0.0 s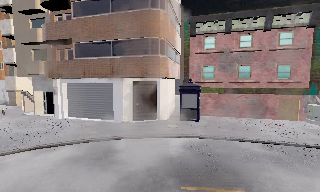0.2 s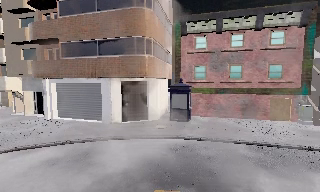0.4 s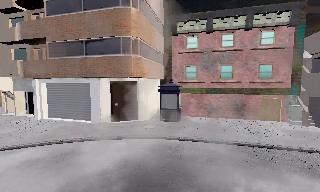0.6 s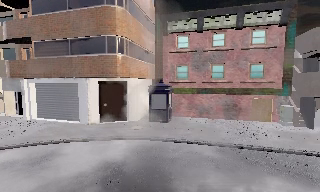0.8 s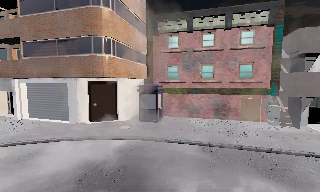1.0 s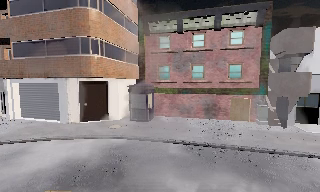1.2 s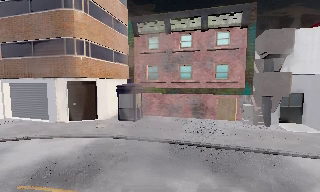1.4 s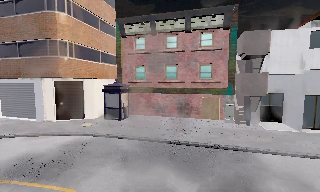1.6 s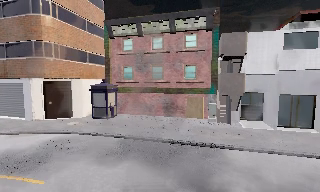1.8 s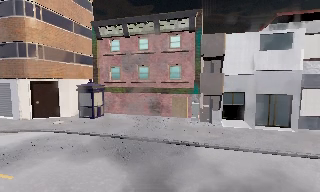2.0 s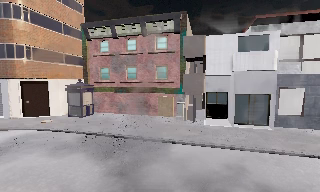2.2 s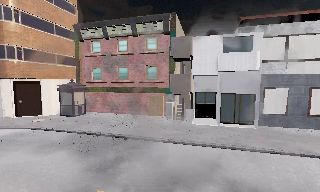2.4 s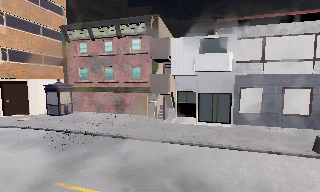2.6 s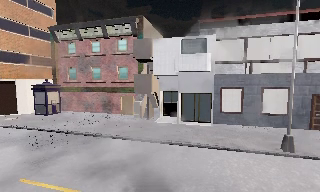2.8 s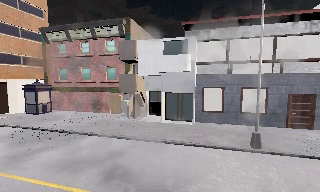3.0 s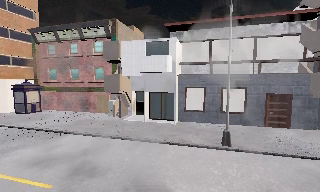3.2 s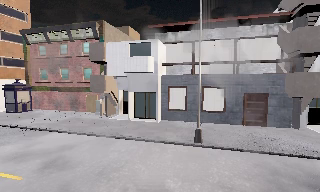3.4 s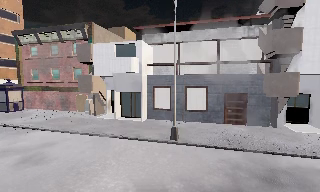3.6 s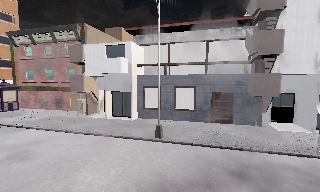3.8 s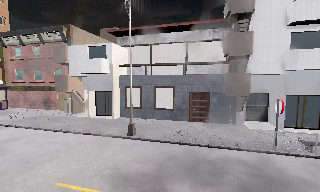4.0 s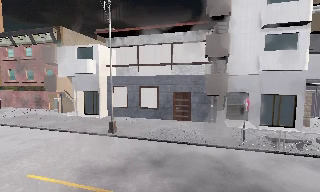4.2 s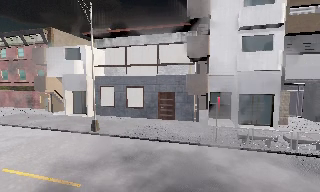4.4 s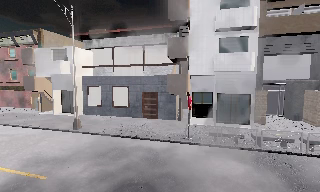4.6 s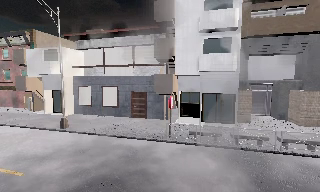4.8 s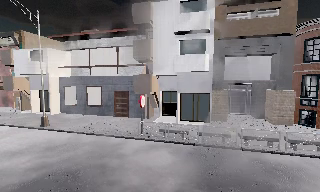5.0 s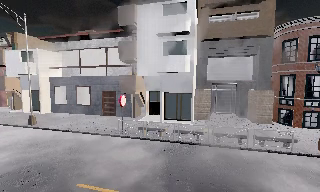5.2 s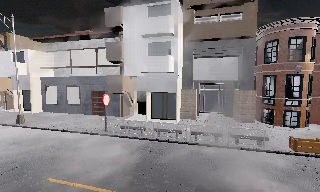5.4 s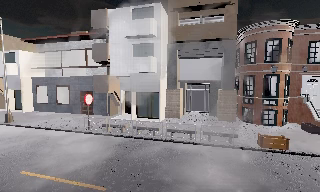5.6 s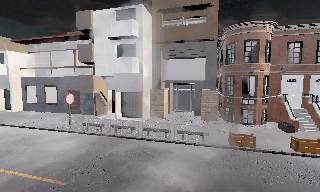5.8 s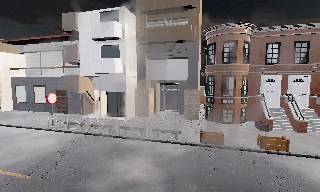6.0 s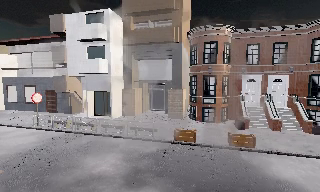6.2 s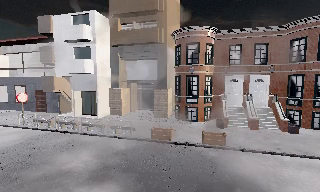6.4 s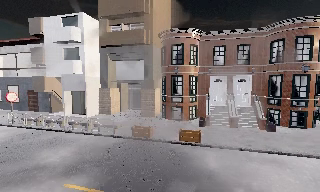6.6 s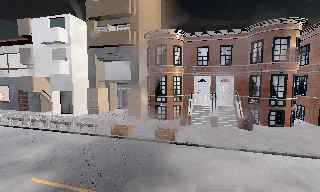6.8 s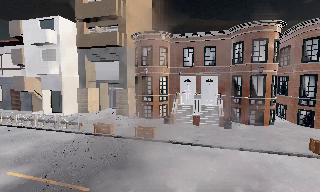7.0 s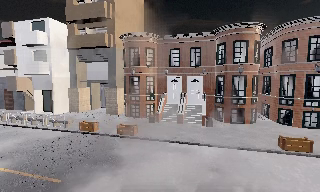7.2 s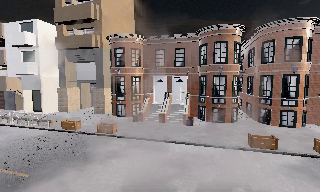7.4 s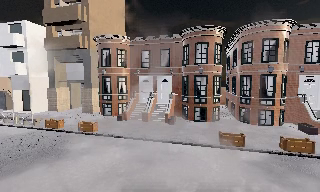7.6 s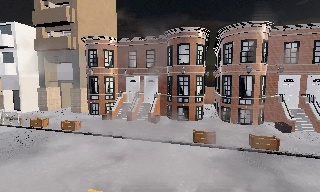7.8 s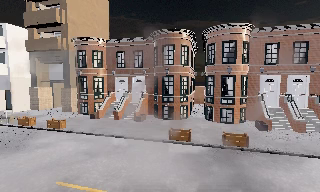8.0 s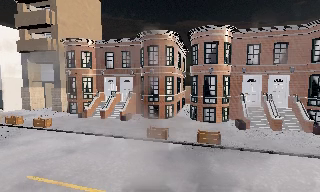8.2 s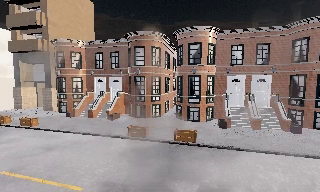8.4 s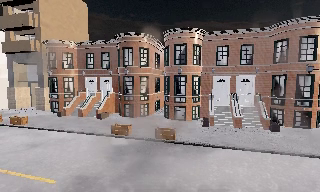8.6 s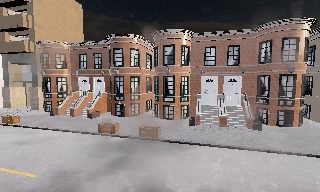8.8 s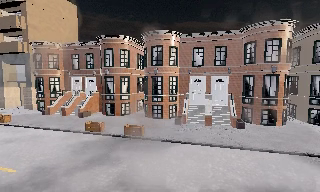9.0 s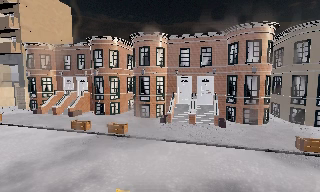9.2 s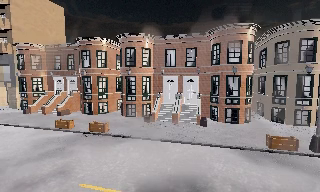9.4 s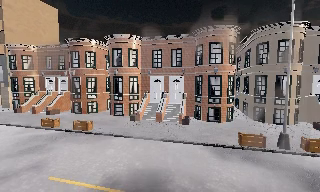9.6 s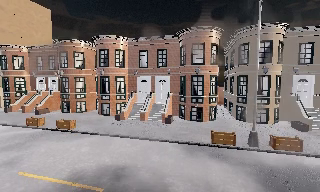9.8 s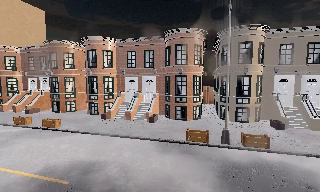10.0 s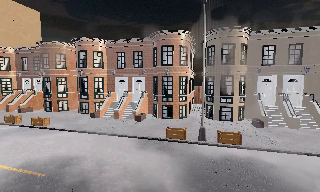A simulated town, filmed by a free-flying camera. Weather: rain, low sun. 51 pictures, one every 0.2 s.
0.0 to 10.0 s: The camera travels to its right, about 55 m, so close, fixed things drift to the left.
The film runs forward here.
